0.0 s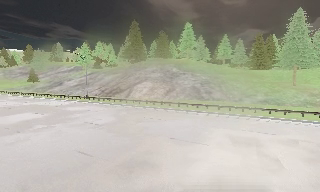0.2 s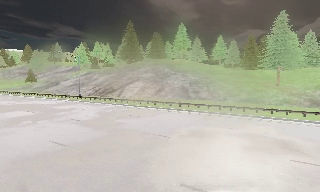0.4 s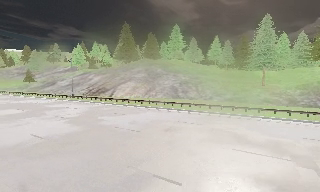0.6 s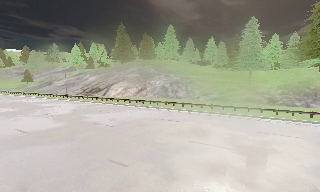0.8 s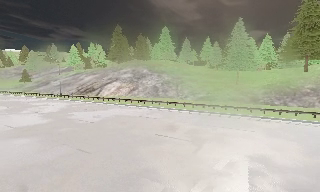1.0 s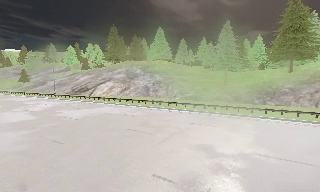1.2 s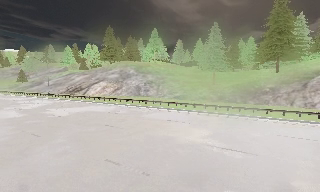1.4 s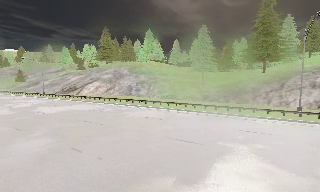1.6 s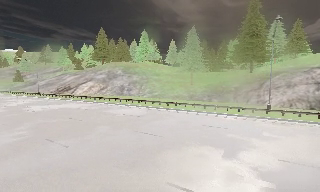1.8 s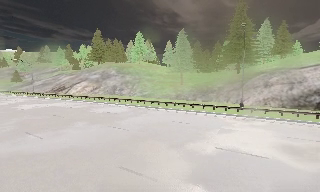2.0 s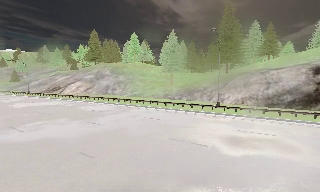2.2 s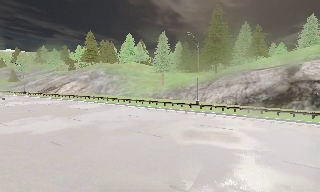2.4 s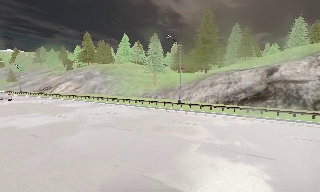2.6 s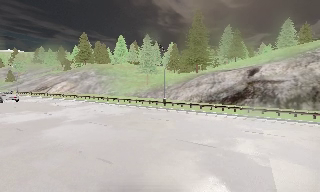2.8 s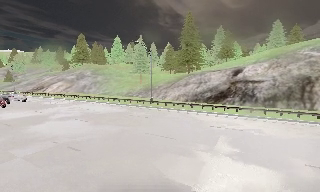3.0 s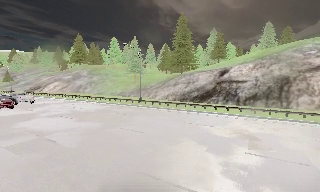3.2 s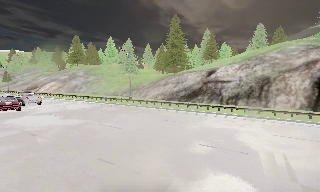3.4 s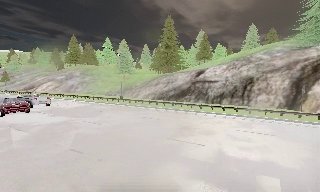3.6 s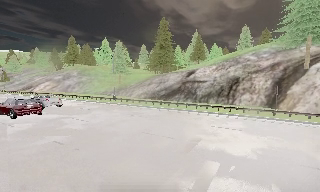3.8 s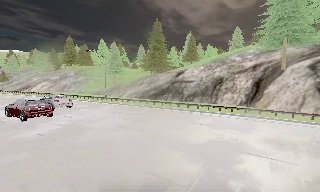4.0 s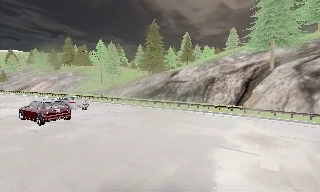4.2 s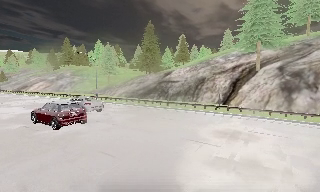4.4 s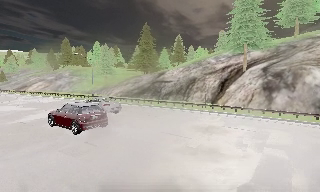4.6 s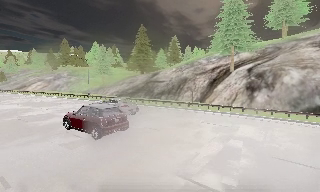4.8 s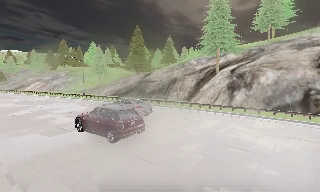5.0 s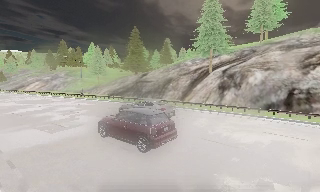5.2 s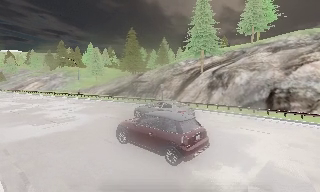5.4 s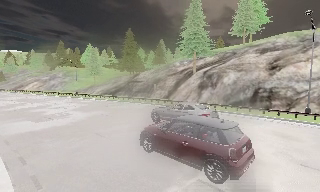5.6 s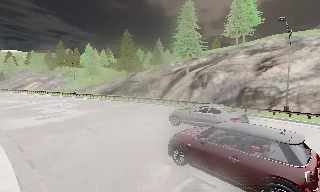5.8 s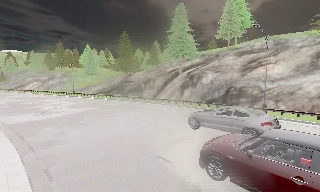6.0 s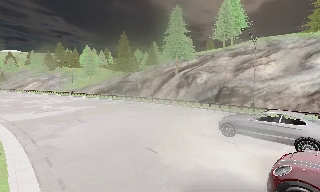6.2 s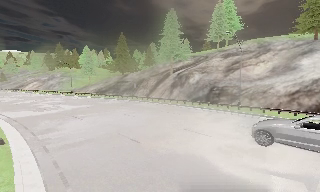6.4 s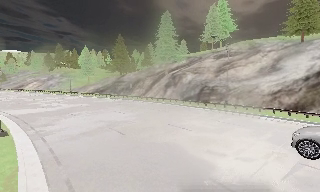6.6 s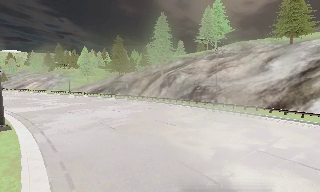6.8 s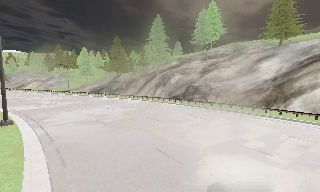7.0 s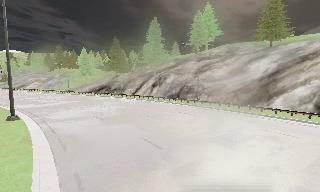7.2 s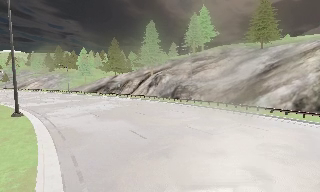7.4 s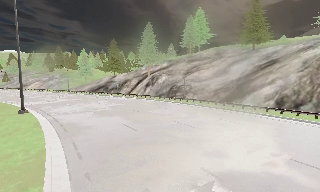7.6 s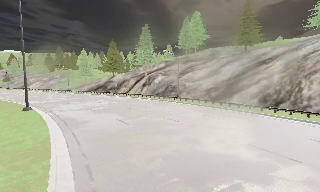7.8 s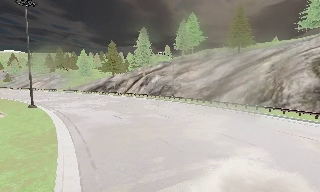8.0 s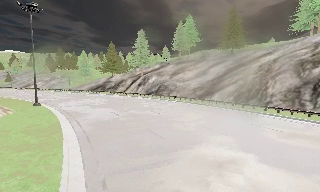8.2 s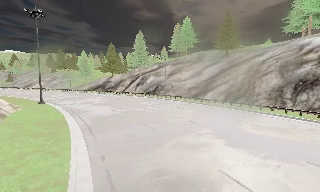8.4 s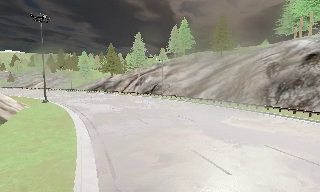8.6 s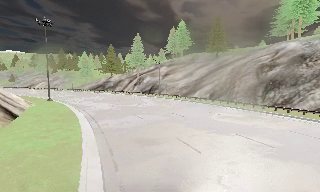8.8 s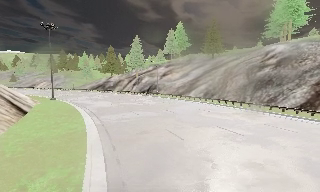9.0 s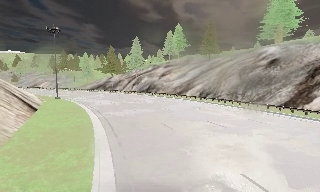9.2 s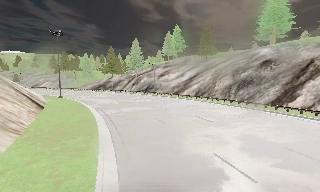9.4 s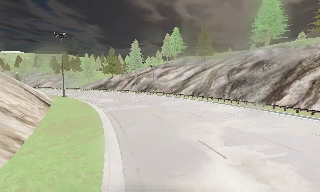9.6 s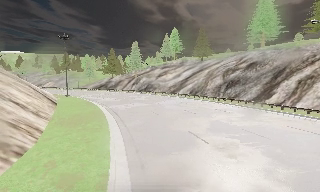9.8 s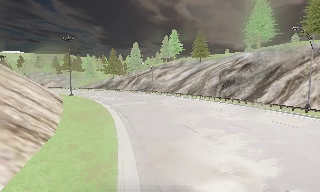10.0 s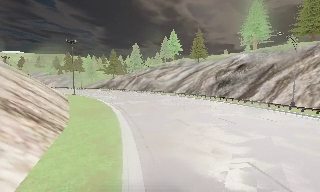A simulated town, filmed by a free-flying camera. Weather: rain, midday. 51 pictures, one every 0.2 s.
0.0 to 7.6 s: The camera travels to its right and backward, about 70 m, so close, fixed things drift to the left.
7.6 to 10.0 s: The camera travels backward, about 20 m, so what stands in front gets smaller.
The film runs backward here.
